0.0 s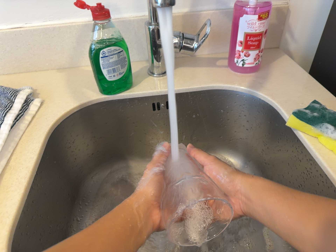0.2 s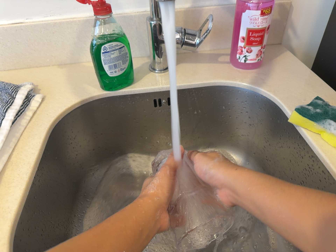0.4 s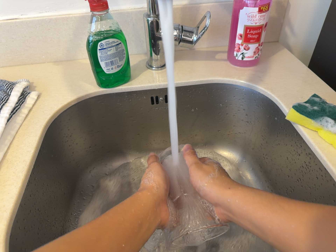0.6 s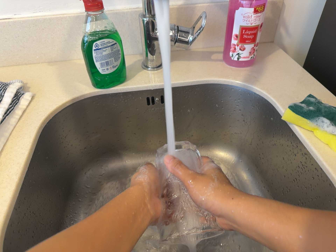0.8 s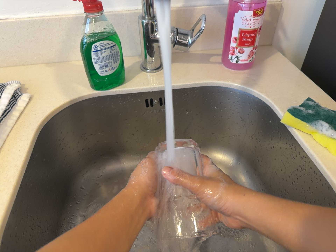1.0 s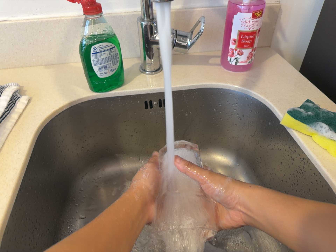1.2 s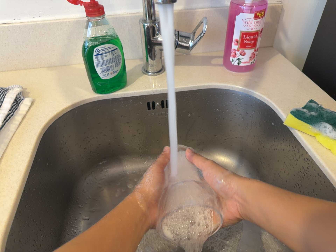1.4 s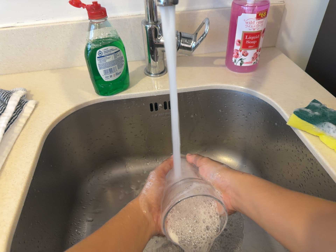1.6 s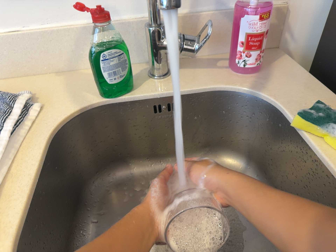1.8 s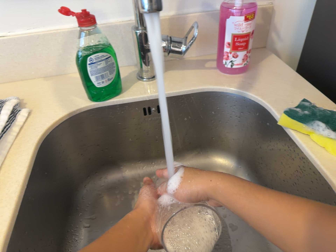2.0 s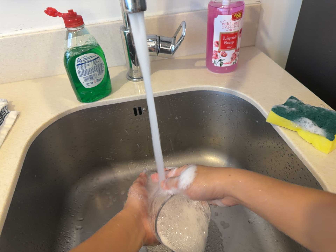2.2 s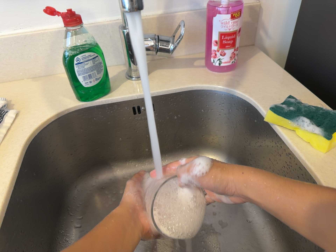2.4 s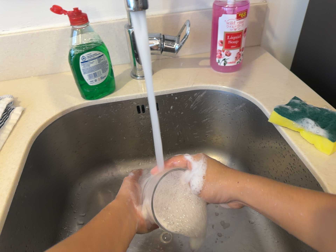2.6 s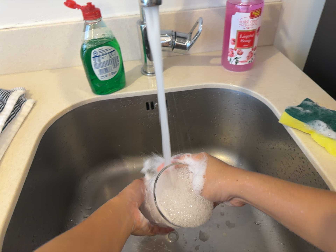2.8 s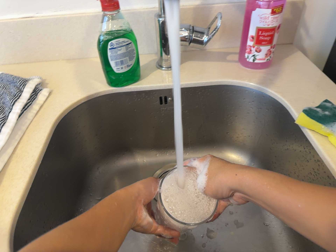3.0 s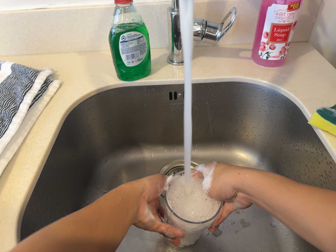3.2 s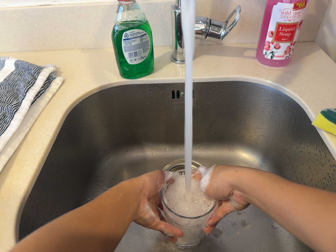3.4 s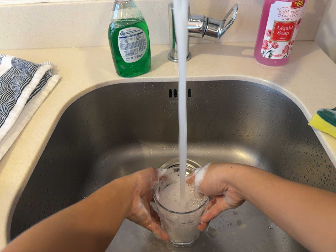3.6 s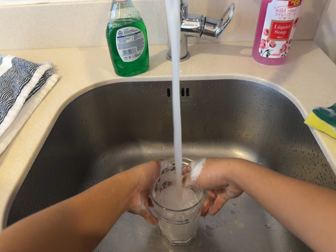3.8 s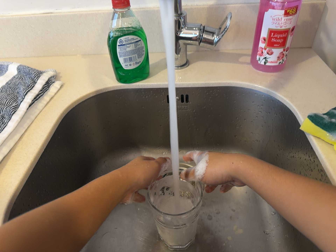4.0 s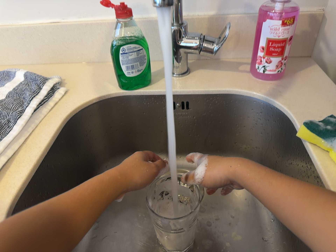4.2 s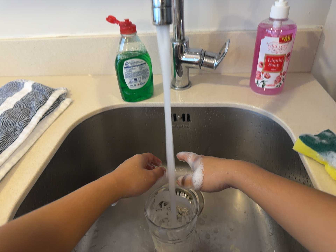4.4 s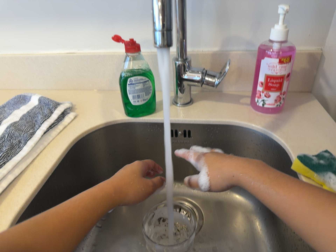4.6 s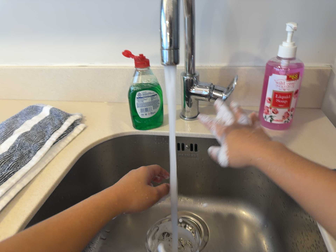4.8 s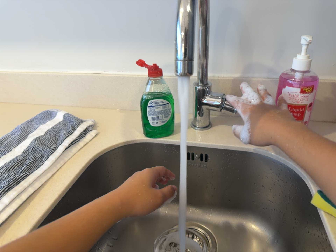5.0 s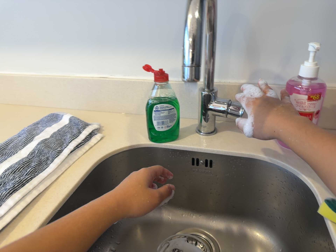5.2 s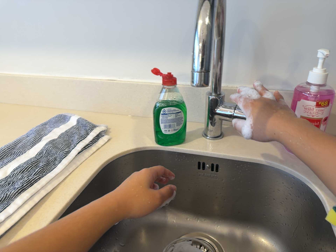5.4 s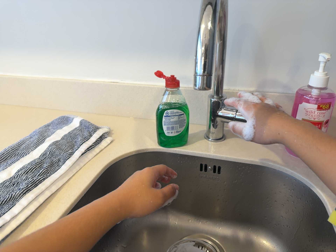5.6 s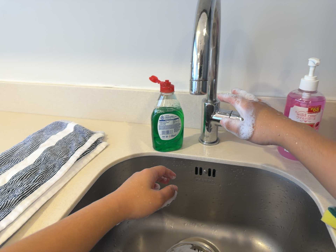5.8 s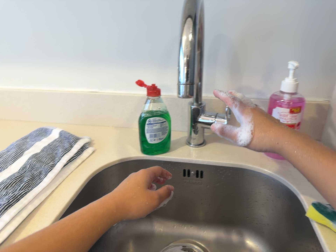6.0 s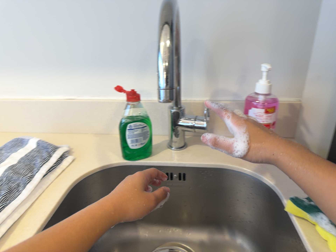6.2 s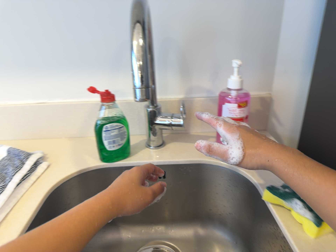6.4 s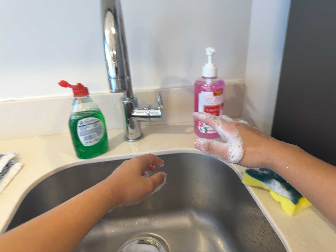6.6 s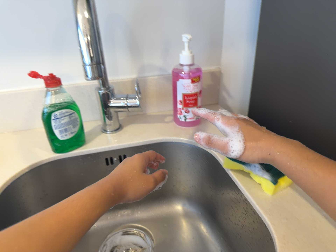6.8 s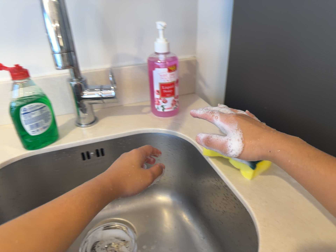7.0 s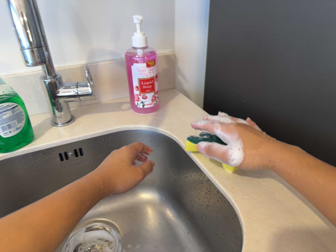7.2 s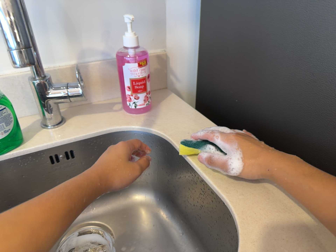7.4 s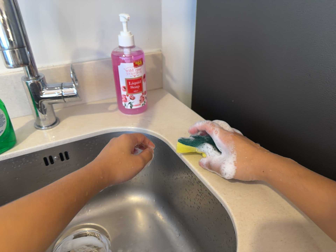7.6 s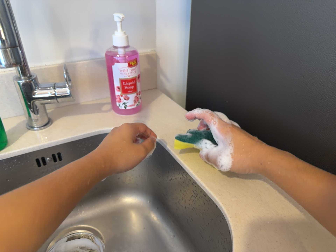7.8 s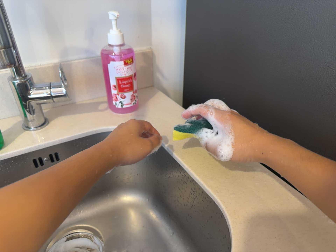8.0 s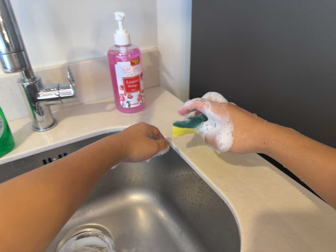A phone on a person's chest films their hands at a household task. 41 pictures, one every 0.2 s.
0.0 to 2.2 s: The camera shifts only a little, or ends up much as it began.
2.2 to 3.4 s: The camera rolls about its line of sight by about 10 degrees, and the scene rotates clockwise.
3.4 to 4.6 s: The camera travels to its right, about 7 cm. Its aim tips toward the top of its view by about 10 degrees, and the scene shifts downward.
4.6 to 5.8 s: The camera shifts only a little, or ends up much as it began.
5.8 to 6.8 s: The scene slides to the left, as the camera pans about 25 degrees to its right. It rolls about its line of sight by about 15 degrees, and the scene rotates counterclockwise.
6.8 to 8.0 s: The camera shifts only a little, or ends up much as it began.
The film runs backward here.
